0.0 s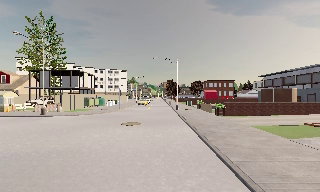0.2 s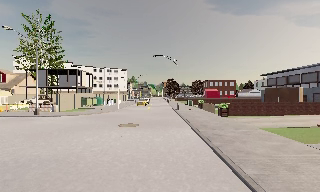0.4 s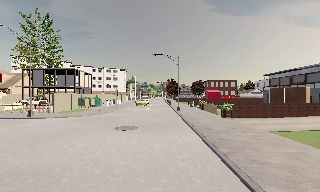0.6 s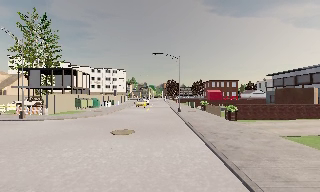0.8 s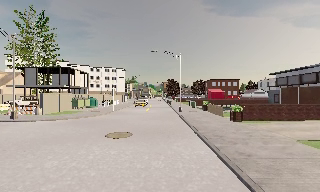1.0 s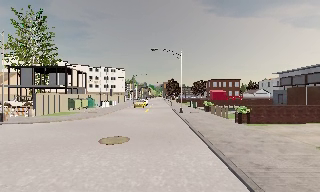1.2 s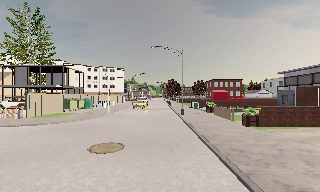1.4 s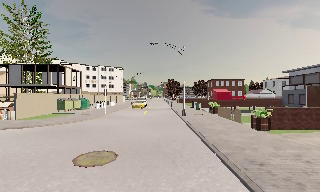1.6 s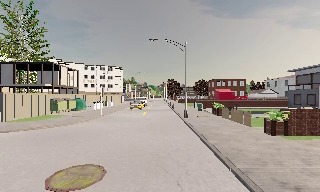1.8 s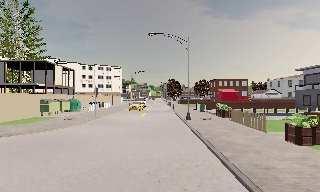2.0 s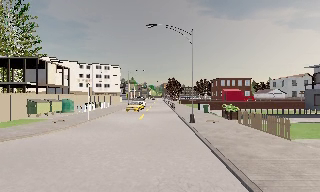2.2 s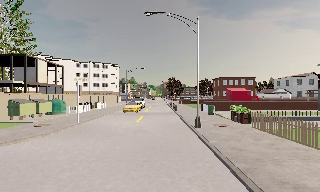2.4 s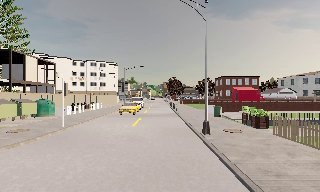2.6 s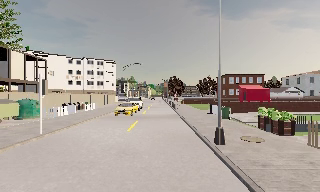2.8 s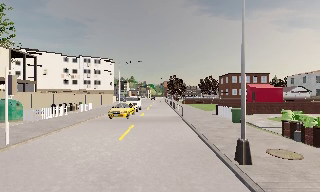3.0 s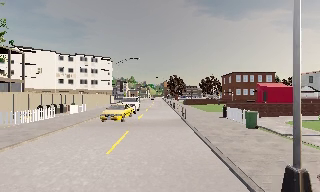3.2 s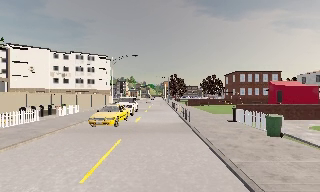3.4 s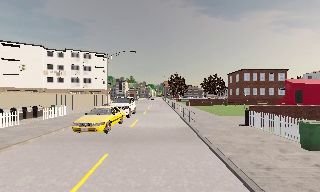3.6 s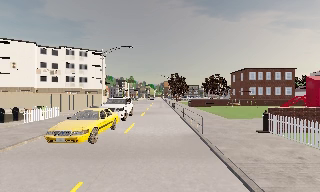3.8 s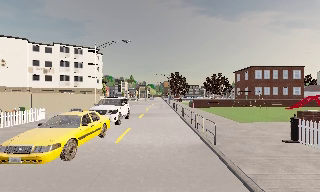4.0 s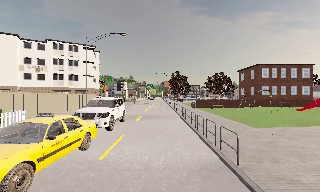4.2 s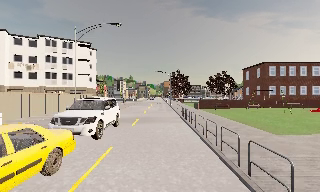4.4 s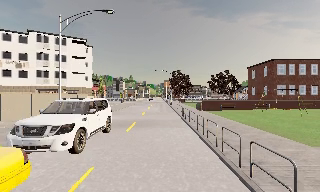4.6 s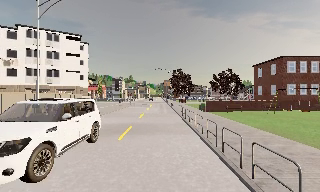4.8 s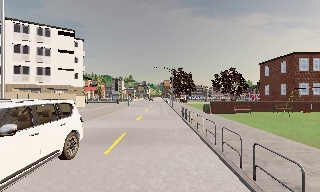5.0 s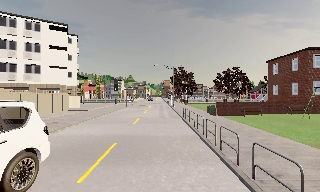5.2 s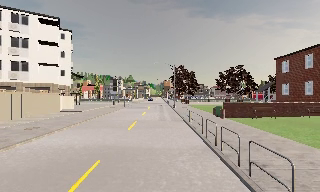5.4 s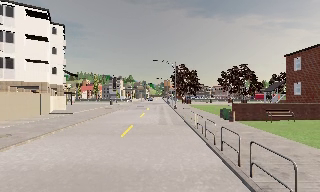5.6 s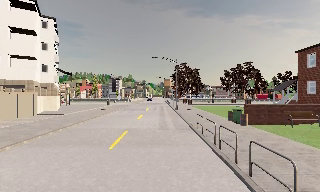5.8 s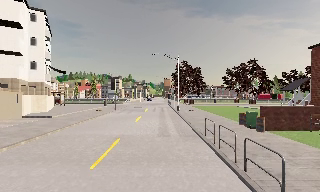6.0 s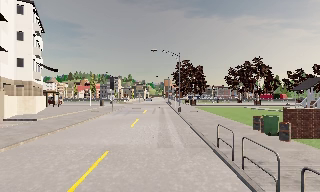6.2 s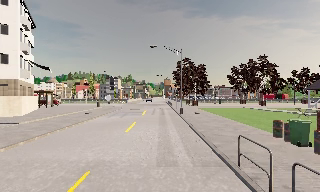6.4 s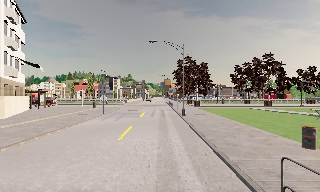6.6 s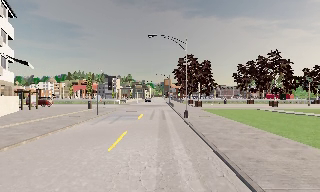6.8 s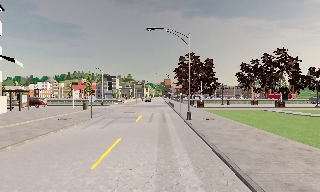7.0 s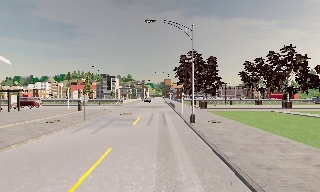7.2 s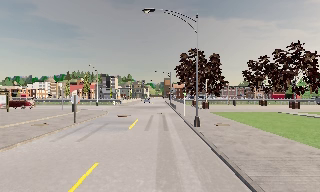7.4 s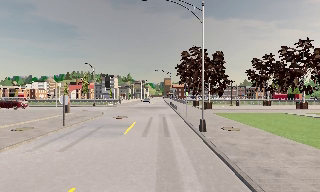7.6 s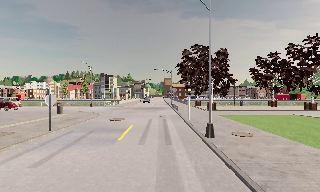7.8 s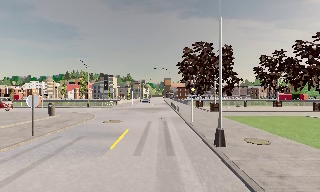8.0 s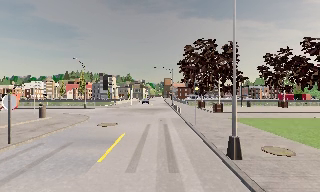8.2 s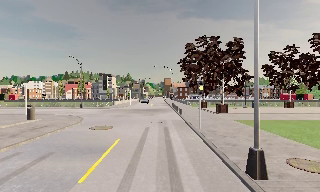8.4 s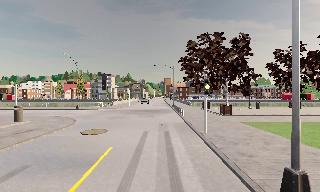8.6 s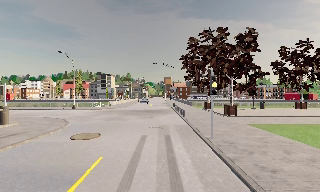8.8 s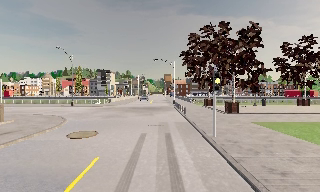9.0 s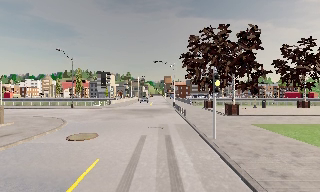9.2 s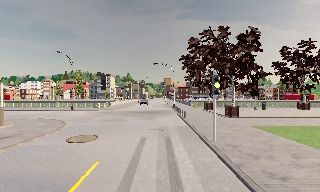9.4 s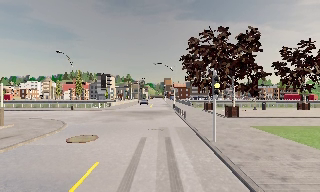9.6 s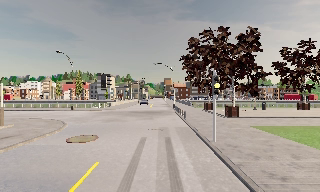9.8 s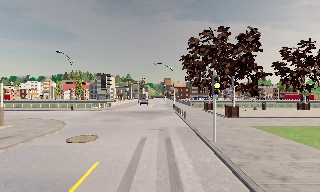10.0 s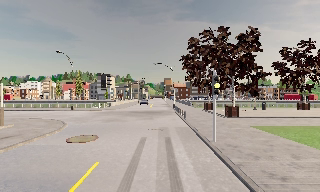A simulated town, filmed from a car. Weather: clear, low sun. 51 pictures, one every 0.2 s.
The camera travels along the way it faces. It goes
forward.
0.0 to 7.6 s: The camera travels forward, about 60 m, so what stands in front looms larger.
7.6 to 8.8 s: The camera travels forward, about 6 m, so what stands in front looms larger. It loses speed.
8.8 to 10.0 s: The camera keeps its place and its aim.
The film runs forward here.
